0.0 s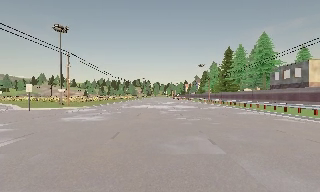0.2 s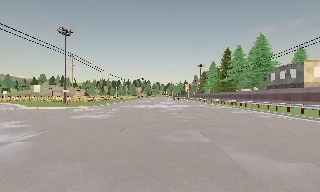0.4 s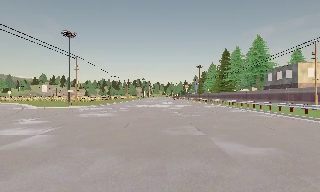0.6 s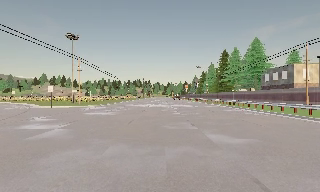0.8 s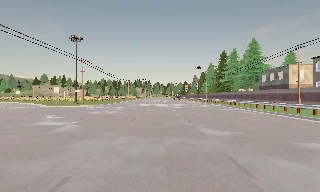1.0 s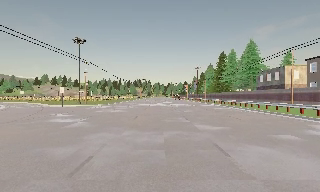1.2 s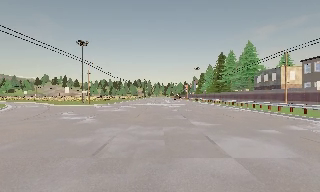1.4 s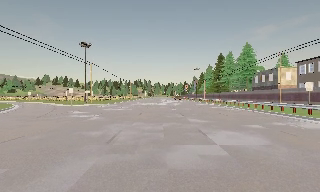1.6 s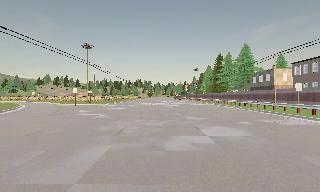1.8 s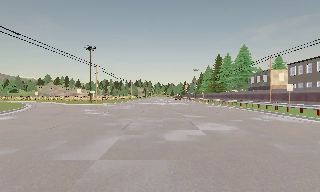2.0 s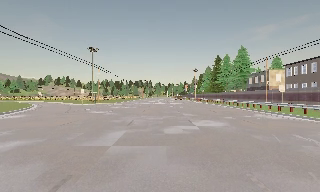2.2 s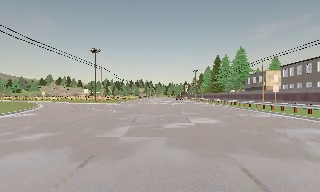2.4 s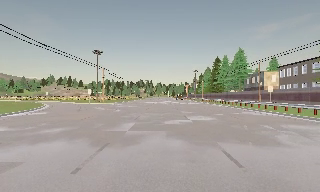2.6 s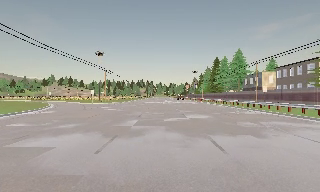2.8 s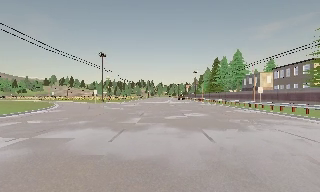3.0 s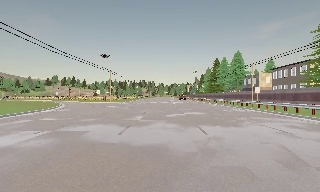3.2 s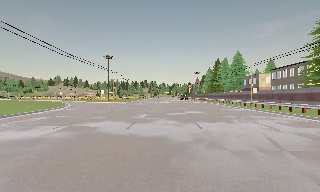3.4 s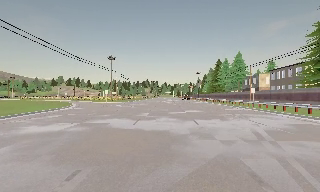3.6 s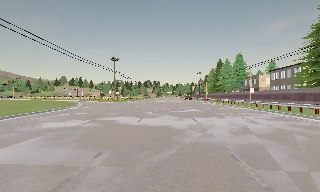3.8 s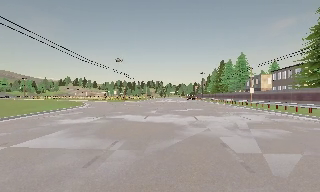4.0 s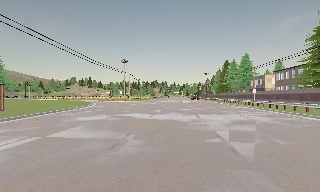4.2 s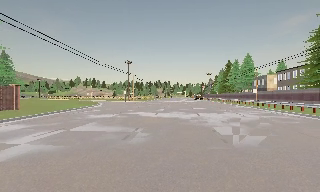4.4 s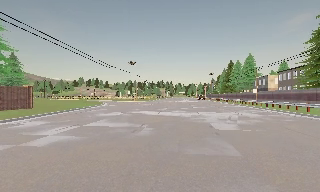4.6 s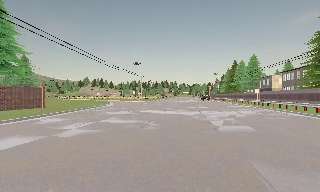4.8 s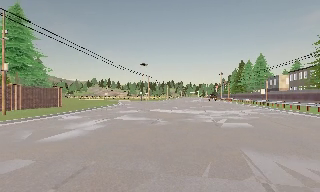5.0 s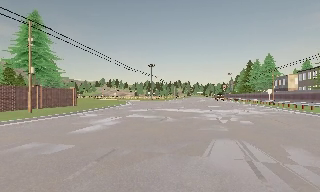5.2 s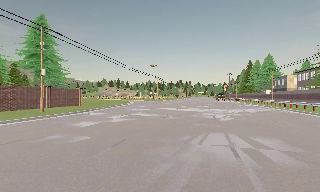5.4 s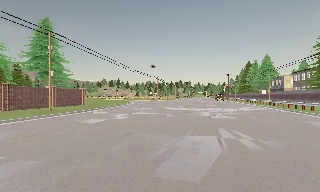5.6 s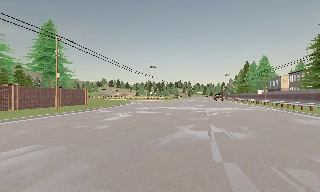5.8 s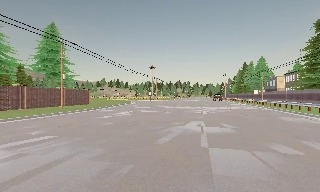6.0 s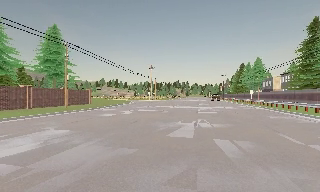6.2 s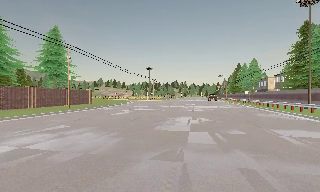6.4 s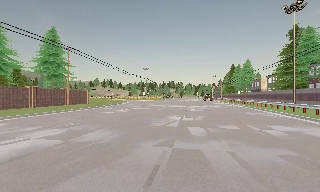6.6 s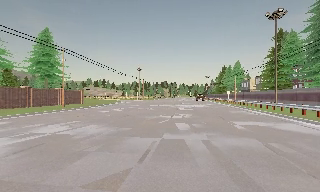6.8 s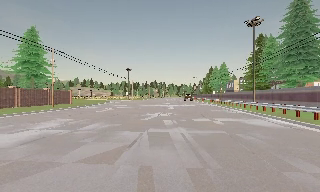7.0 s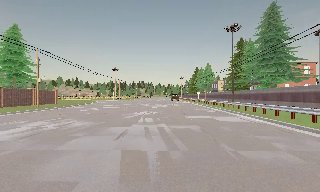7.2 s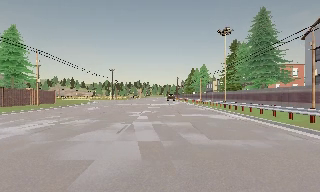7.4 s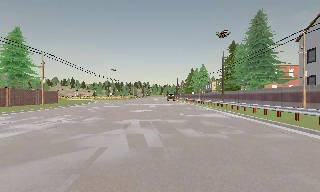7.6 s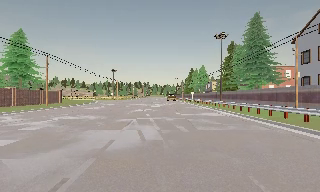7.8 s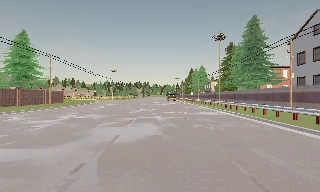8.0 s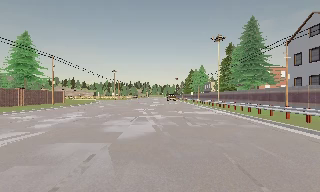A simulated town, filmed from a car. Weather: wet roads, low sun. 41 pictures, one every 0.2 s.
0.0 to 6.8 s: The camera travels backward, about 35 m, so what stands in front gets smaller.
6.8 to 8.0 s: The camera travels backward, about 5 m, so what stands in front gets smaller. It loses speed.
The film runs backward here.
